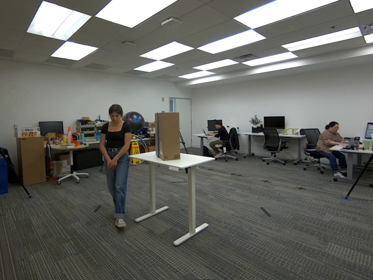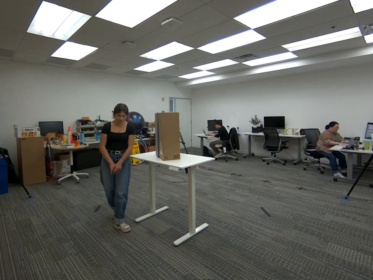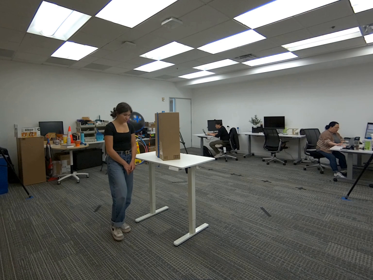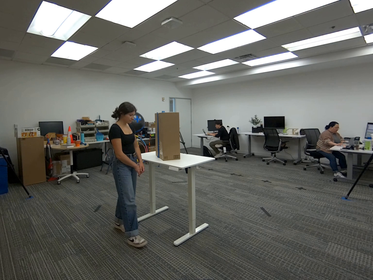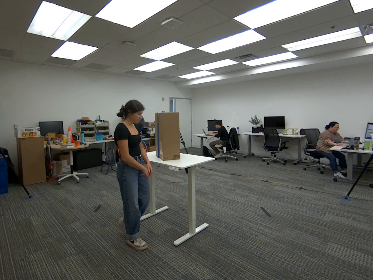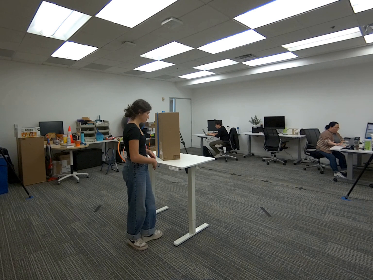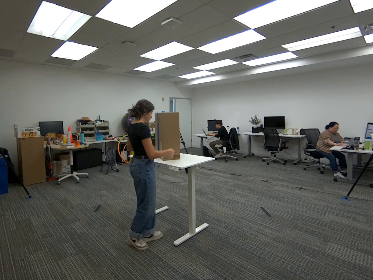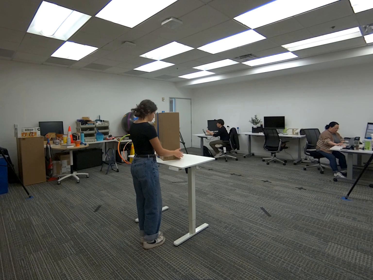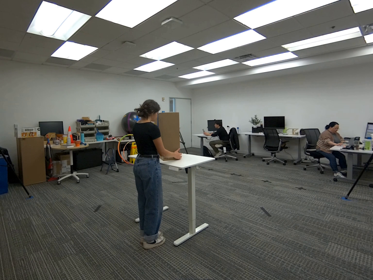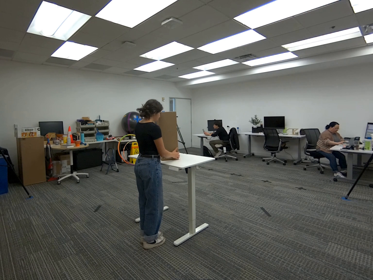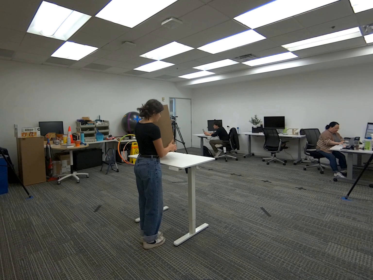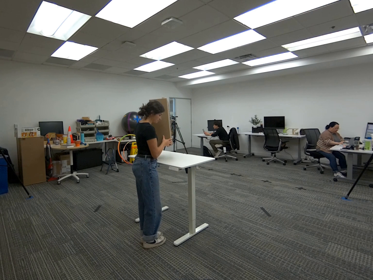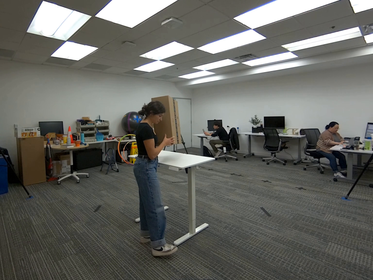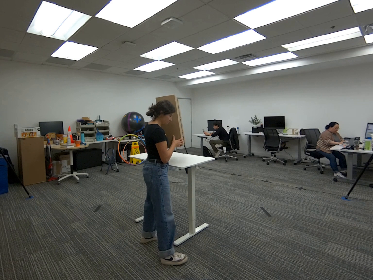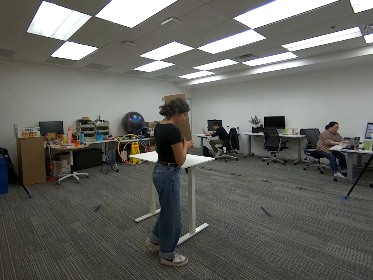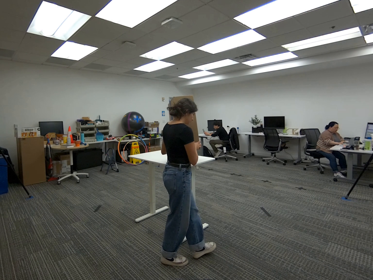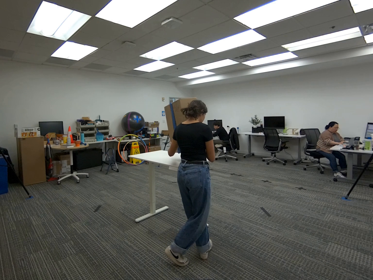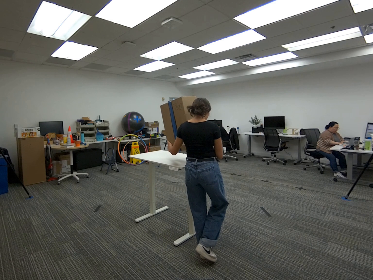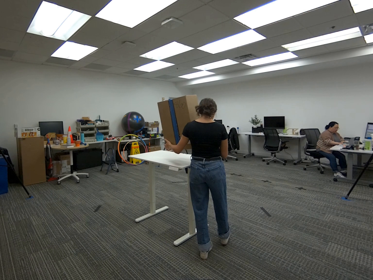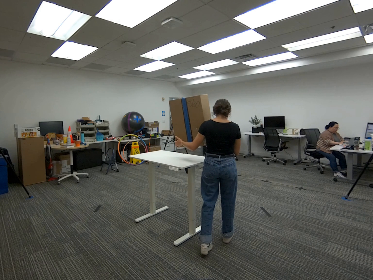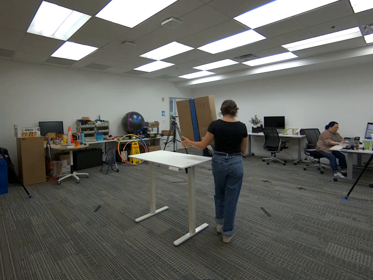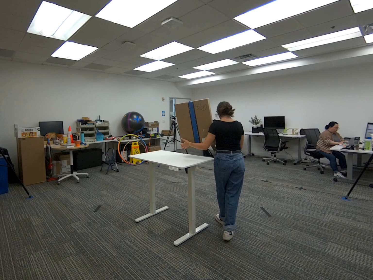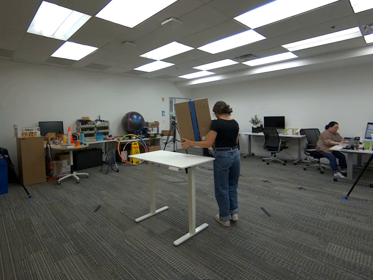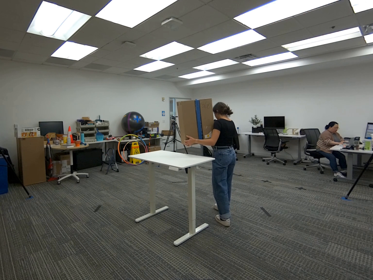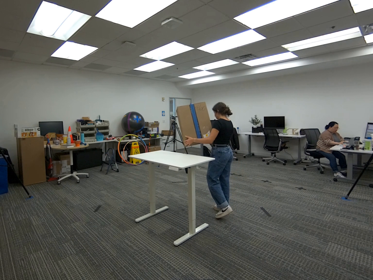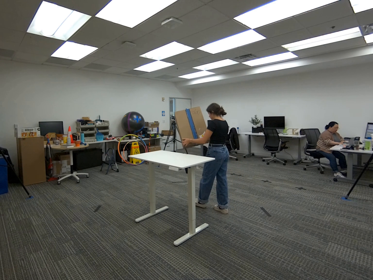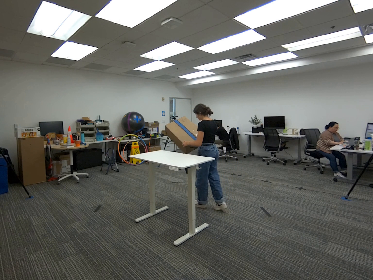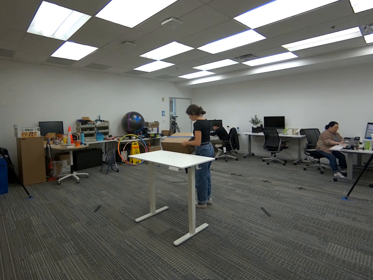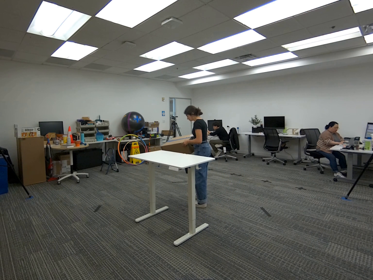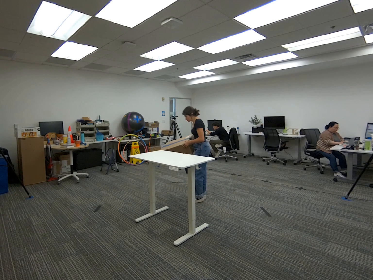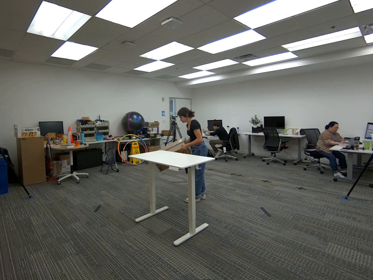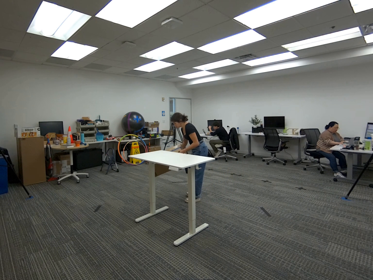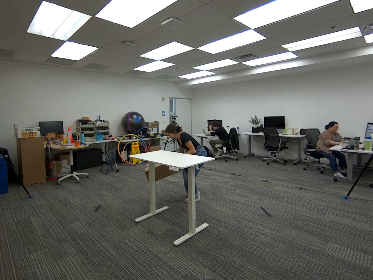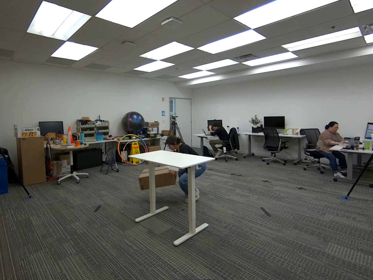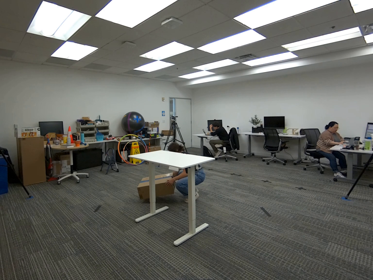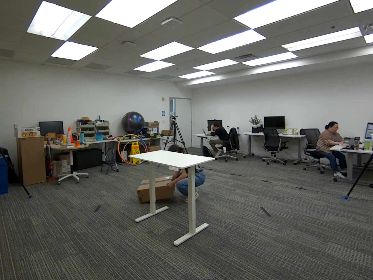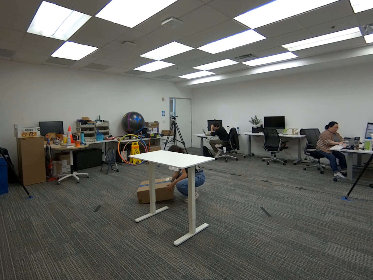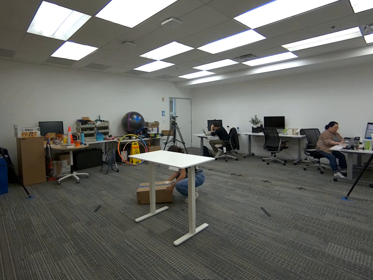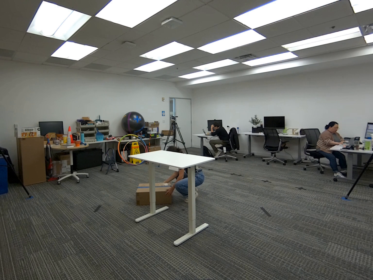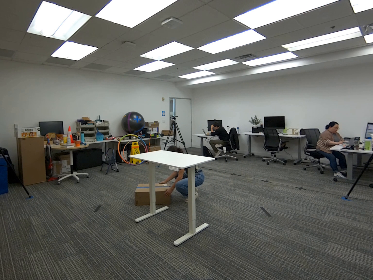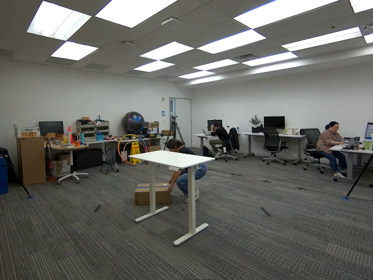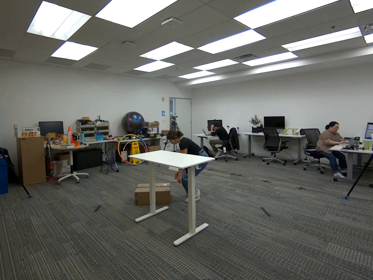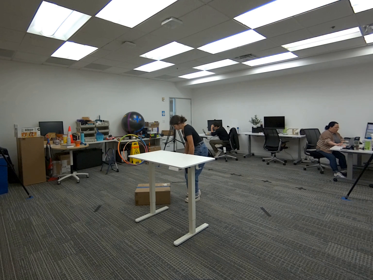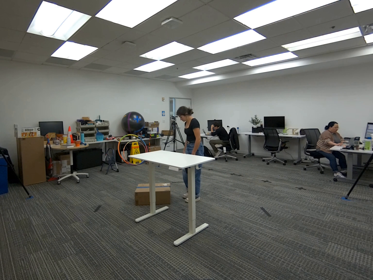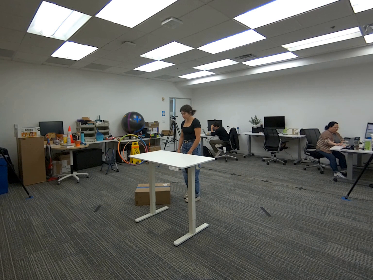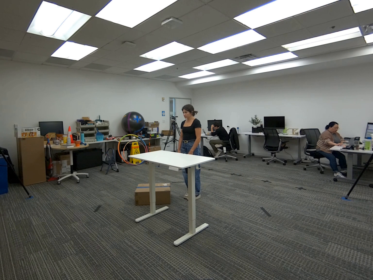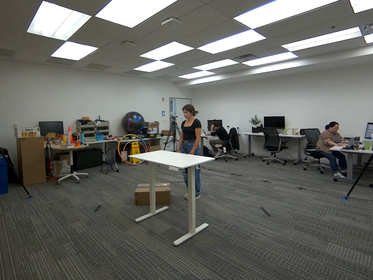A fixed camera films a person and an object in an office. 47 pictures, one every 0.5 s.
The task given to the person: Pick up the big brown cardboard box from the white desk and place it to the ground.
